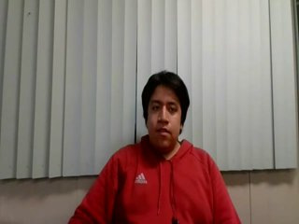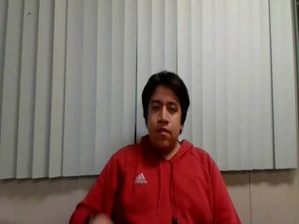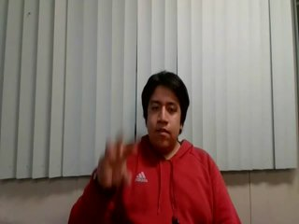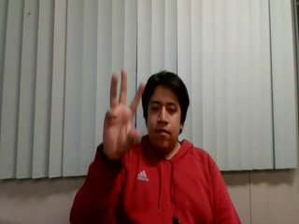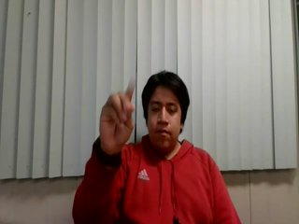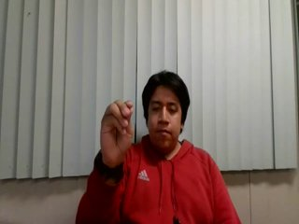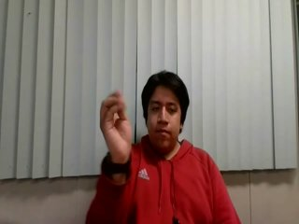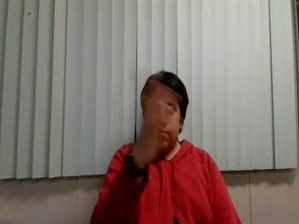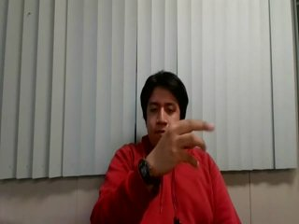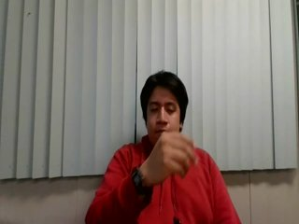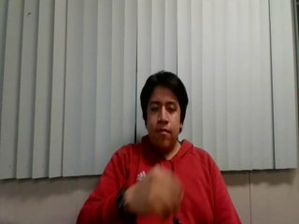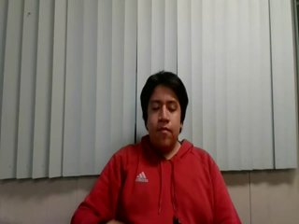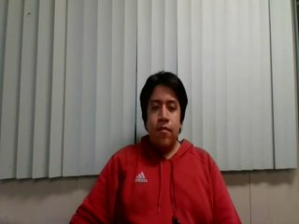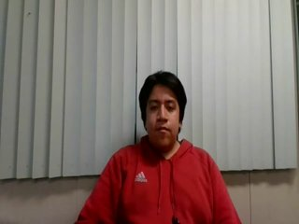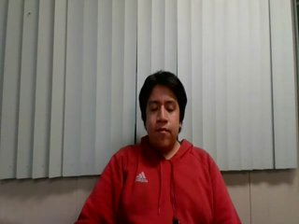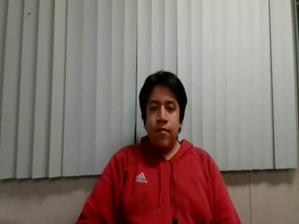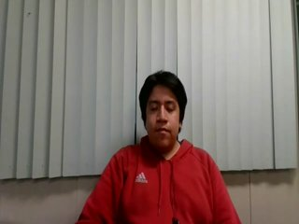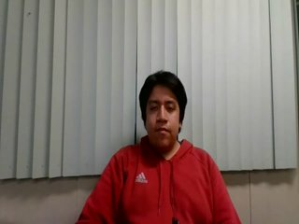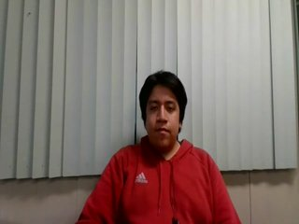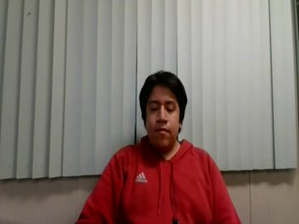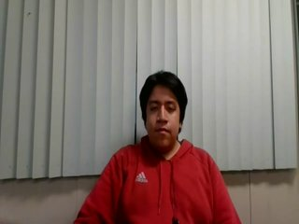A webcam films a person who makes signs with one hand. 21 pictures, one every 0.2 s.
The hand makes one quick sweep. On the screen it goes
to the right.
0.0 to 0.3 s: Non-gesture.
0.4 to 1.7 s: On the screen the hand sweeps to the right. The name of the sign: Throw left.
1.8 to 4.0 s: Non-gesture.
